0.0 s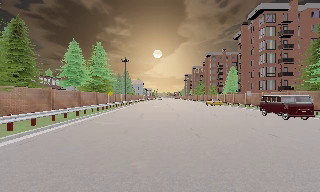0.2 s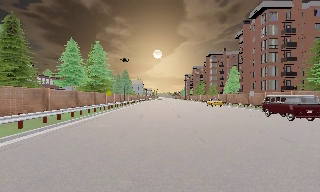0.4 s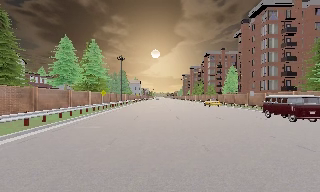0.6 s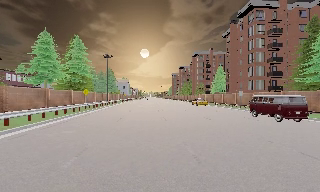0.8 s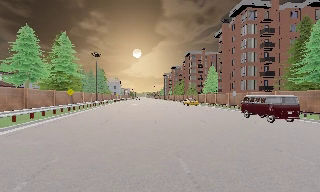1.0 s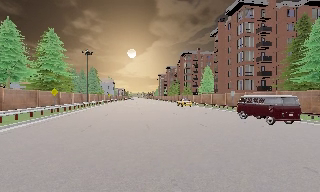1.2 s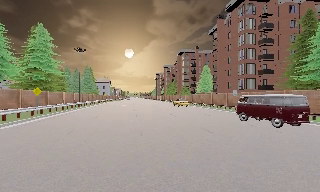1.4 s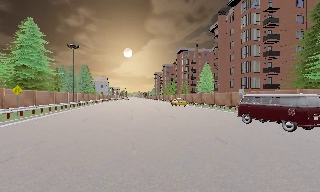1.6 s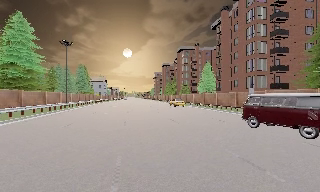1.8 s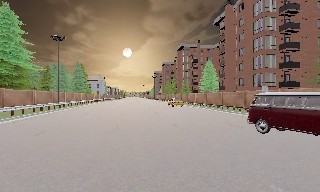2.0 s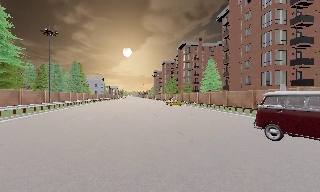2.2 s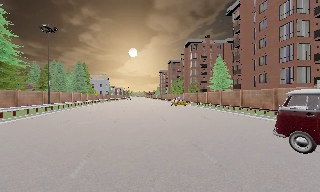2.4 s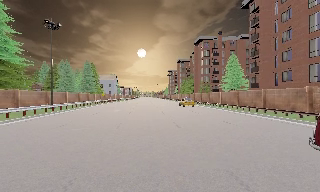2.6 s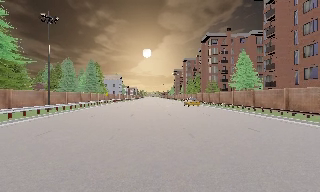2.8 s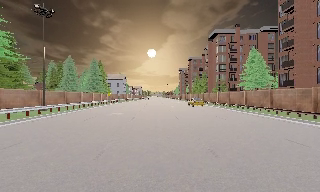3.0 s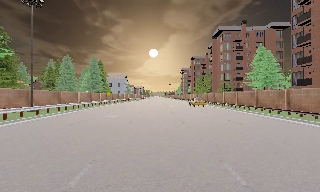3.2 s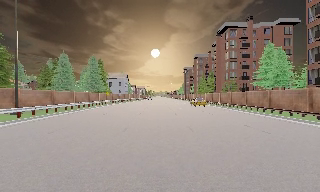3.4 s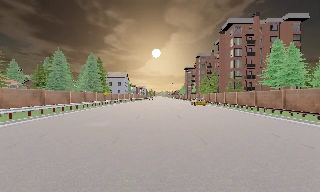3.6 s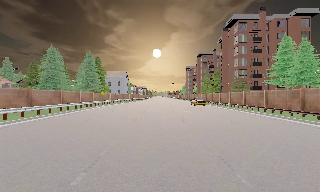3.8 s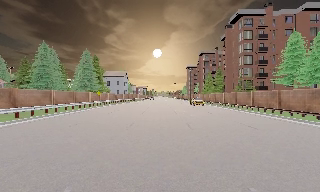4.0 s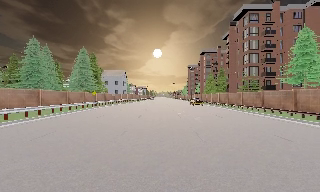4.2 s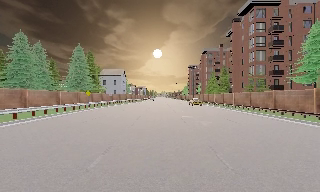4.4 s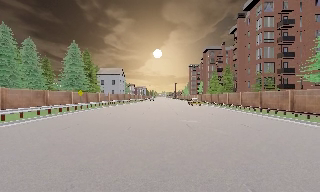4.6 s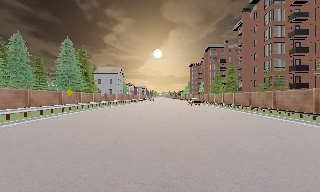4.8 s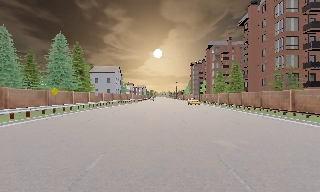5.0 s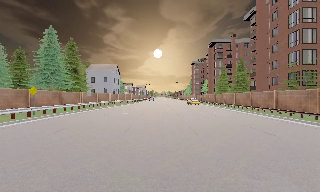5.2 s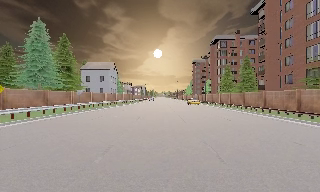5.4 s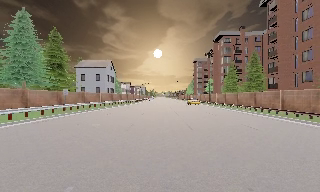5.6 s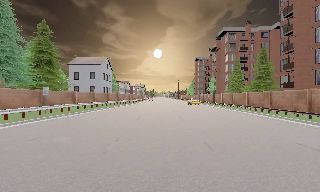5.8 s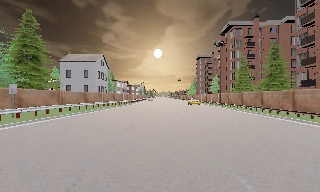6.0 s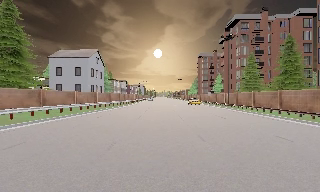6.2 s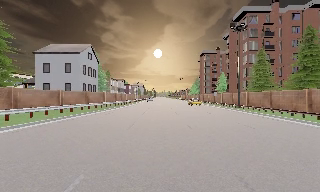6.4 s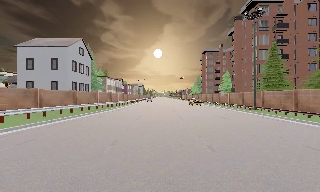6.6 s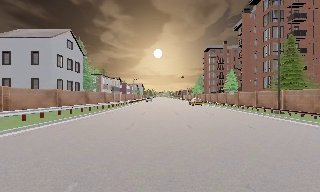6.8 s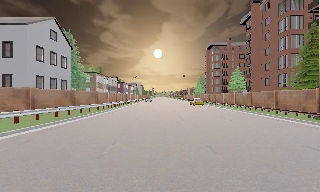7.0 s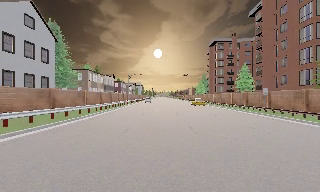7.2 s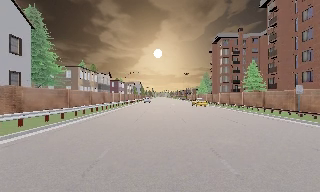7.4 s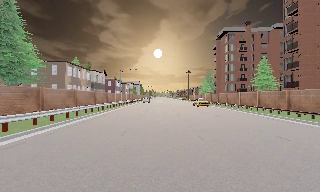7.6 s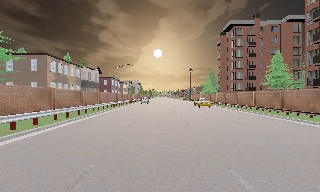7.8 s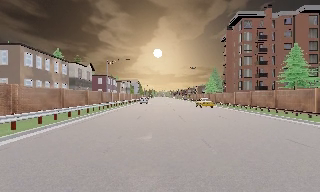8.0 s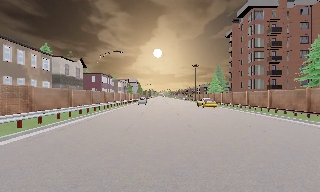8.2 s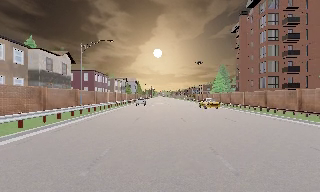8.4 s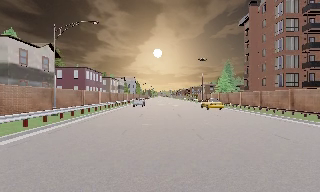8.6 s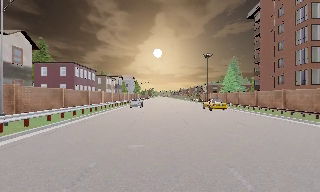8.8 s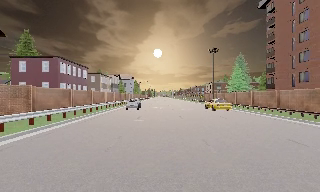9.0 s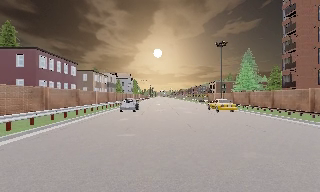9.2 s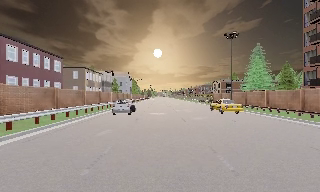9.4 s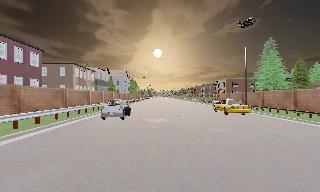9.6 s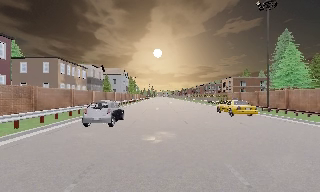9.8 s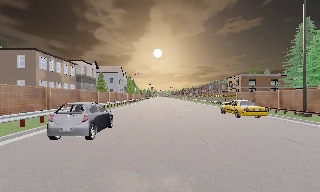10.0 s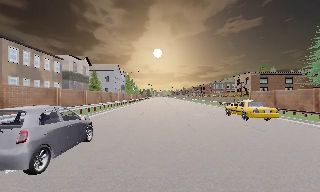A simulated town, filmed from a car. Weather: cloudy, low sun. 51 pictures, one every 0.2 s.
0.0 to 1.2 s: The camera swings to its right by about 10 degrees, and the scene slides to the left. It travels forward, about 8 m, so what stands in front looms larger. It gains speed.
1.2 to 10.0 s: The camera swings to its left by about 10 degrees, and the scene slides to the right. It travels forward, about 145 m, so what stands in front looms larger. It gains speed.
The film runs forward here.
